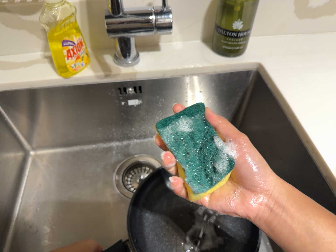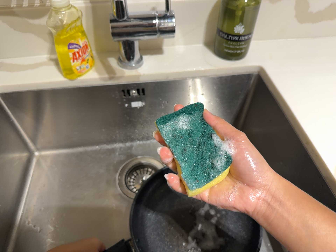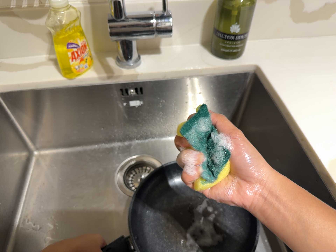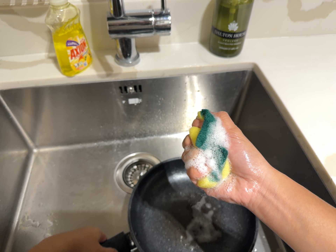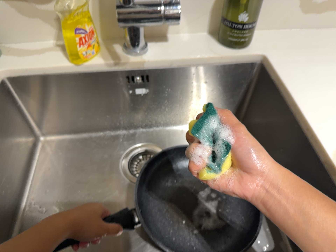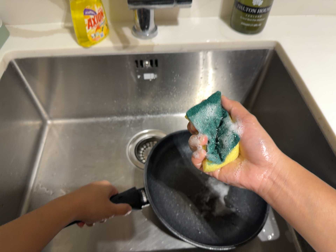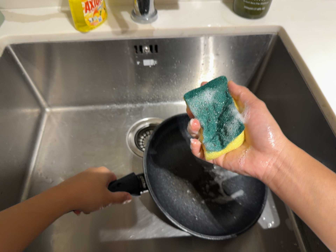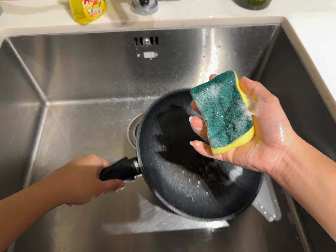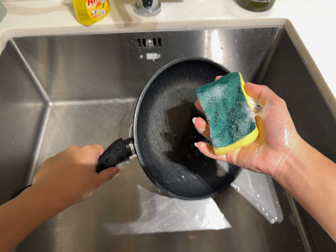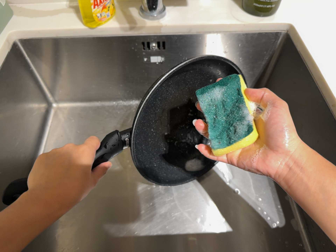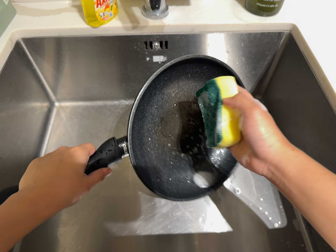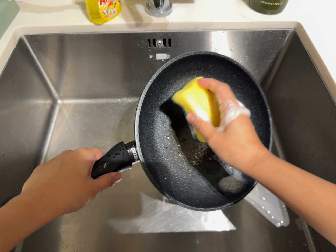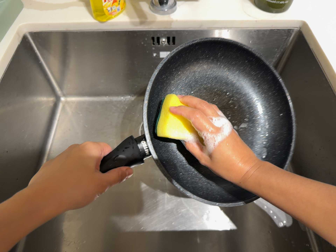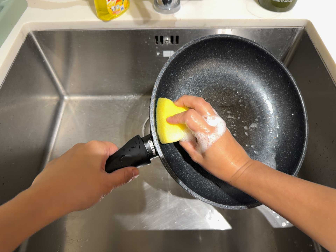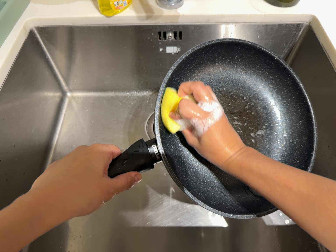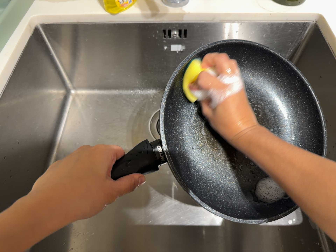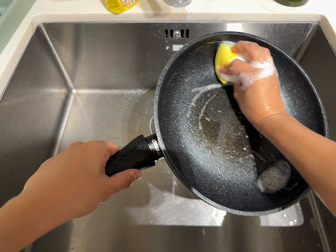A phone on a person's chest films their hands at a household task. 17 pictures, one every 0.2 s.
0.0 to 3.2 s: The camera's aim tips toward the bottom of its view by about 10 degrees, and the scene shifts upward.
The film runs forward here.
